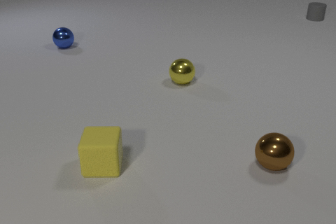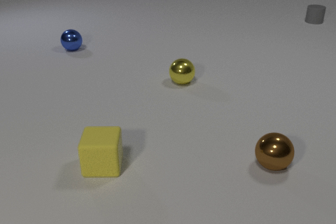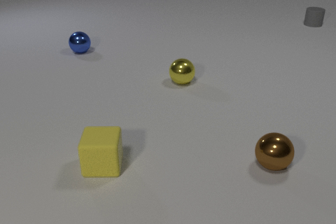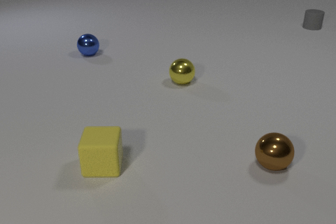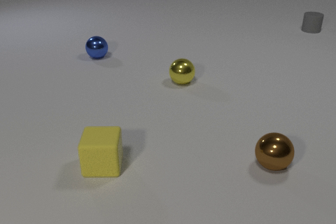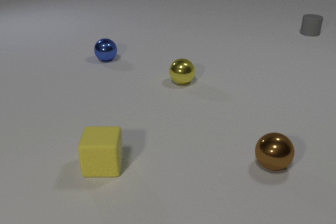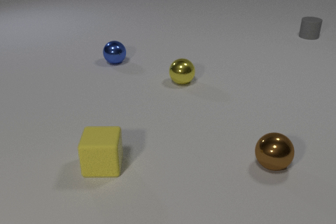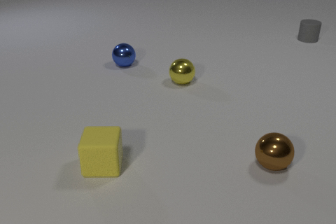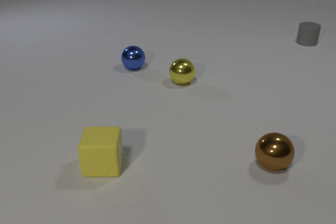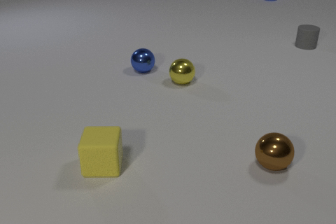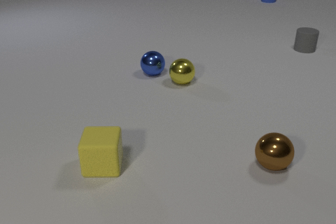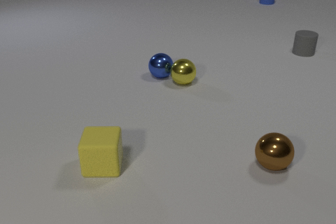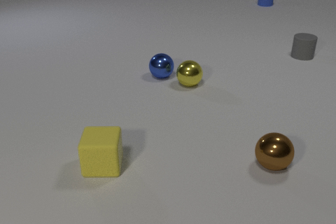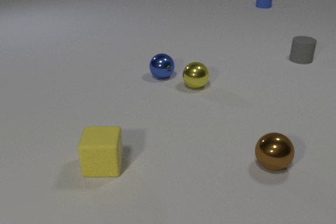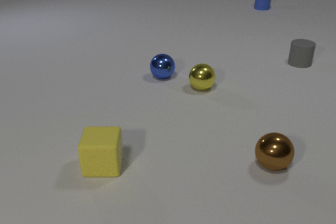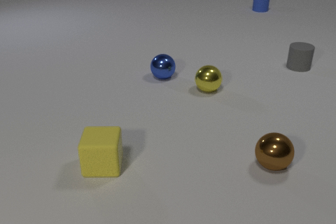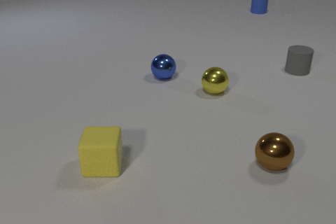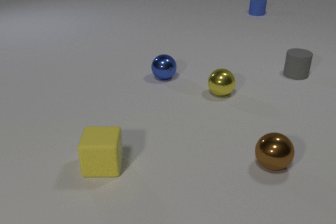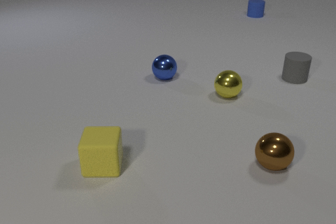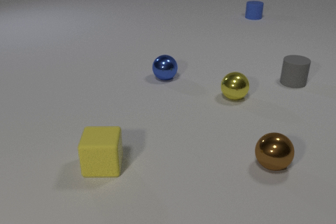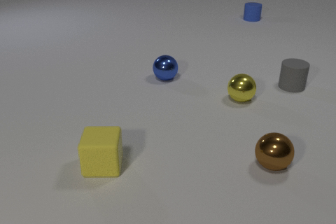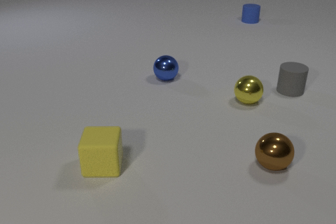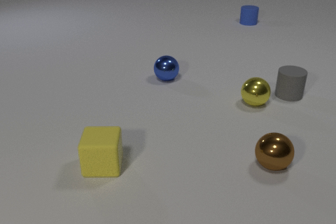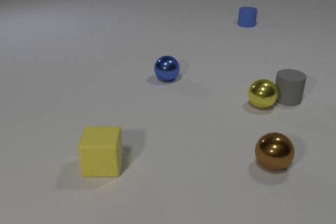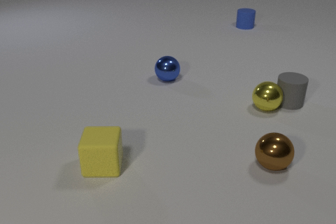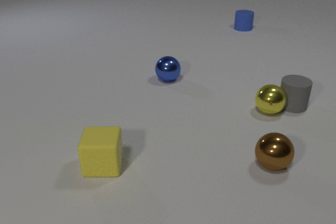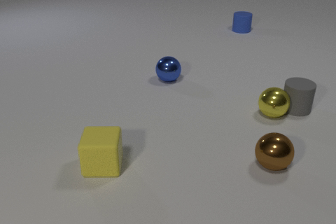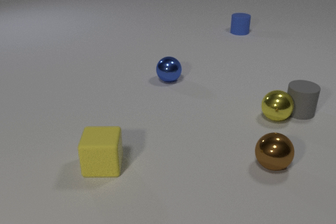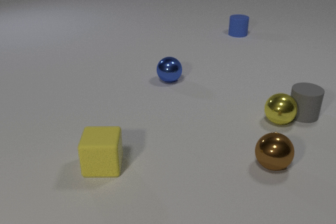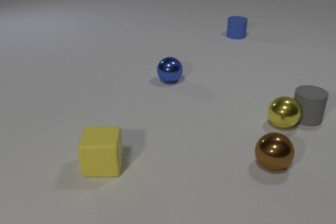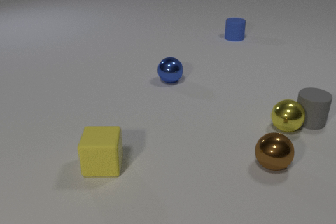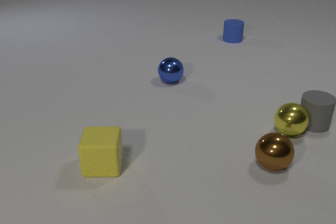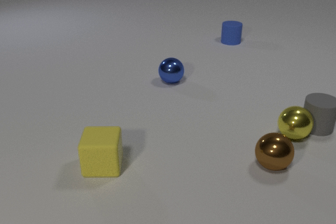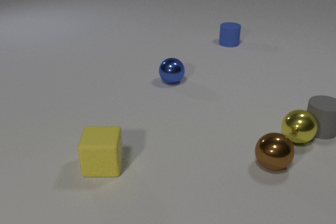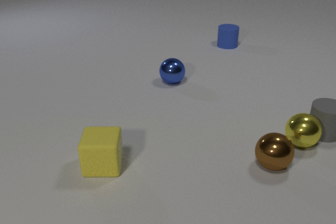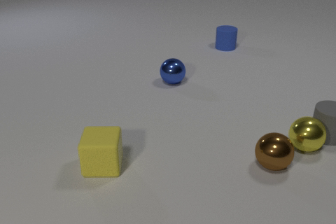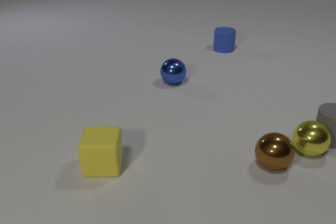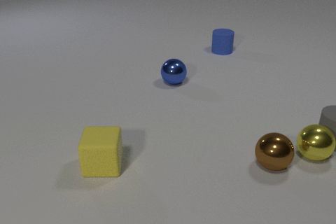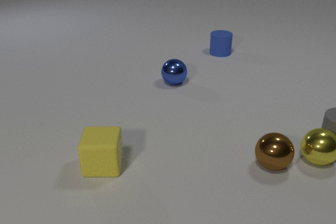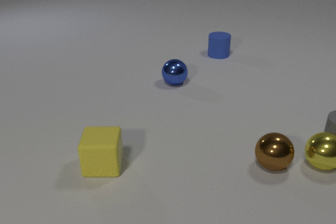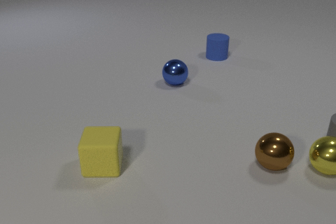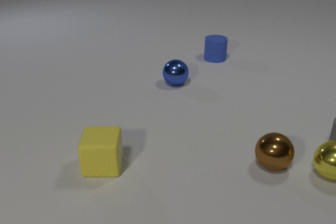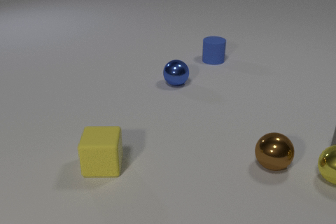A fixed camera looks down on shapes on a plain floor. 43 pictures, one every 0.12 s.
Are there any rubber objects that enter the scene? yes.
Are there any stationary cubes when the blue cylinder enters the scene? yes.
What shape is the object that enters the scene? cylinder.
0.00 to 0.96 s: The blue metal sphere rolls toward the camera and to the right. The gray rubber cylinder slides toward the camera. The blue rubber cylinder comes in at the top edge, slides toward the camera.
0.96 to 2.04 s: The blue metal sphere rolls to the right and toward the camera. The yellow metal sphere rolls to the right and toward the camera. The gray rubber cylinder slides toward the camera. The blue rubber cylinder slides toward the camera. The blue metal sphere and the yellow metal sphere collide.
2.04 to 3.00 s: The yellow metal sphere rolls to the right and toward the camera. The gray rubber cylinder slides toward the camera. The blue rubber cylinder slides toward the camera. The yellow metal sphere and the gray rubber cylinder collide.
3.00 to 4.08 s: The blue metal sphere moves, and ends about where it began. The yellow metal sphere rolls toward the camera and to the right. The gray rubber cylinder slides toward the camera and to the right. The blue rubber cylinder slides toward the camera.
4.08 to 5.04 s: The yellow metal sphere rolls toward the camera and to the right. The gray rubber cylinder slides toward the camera and to the right. The blue rubber cylinder slides toward the camera.
